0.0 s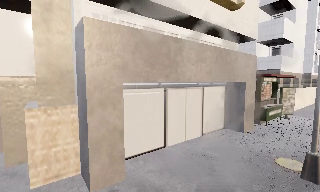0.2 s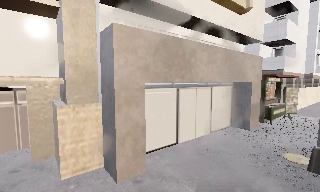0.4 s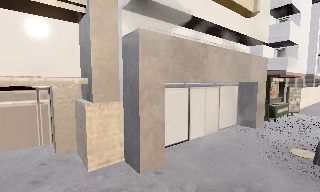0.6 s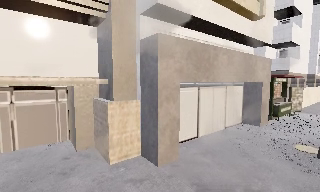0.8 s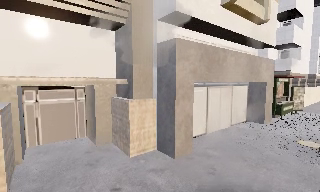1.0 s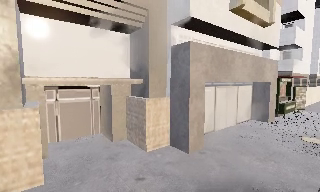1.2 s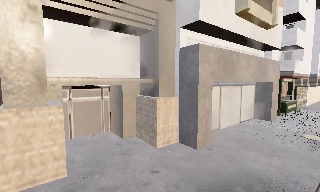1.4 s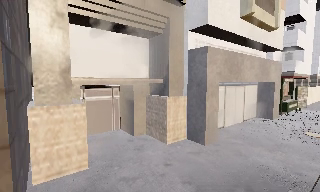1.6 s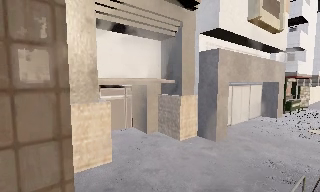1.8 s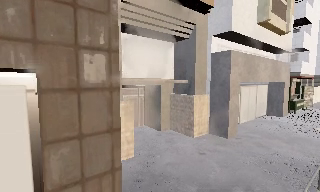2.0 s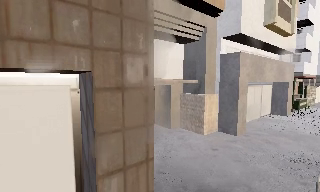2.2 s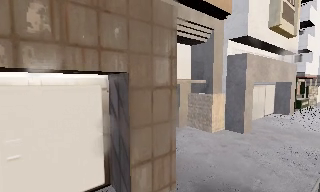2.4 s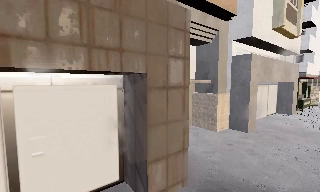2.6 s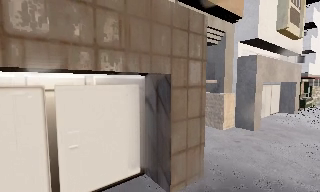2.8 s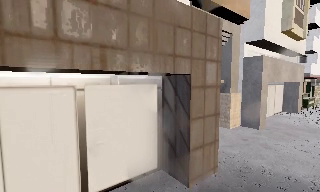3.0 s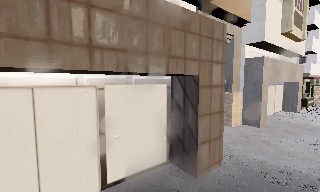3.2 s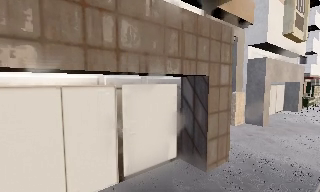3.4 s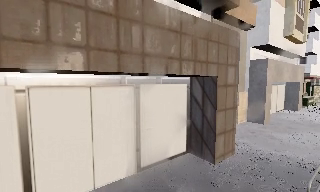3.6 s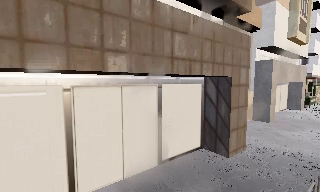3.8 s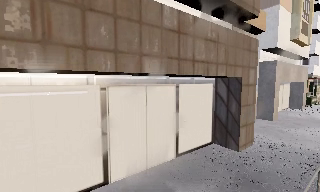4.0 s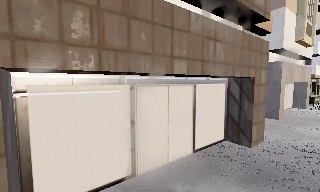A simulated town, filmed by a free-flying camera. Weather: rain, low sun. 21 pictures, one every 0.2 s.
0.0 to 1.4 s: The camera travels to its left and backward, about 4 m, so close, fixed things drift to the right.
1.4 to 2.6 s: The camera travels to its left and backward, about 3.5 m, so close, fixed things drift to the right. It loses speed.
2.6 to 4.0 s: The camera travels to its left and backward, about 4 m, so close, fixed things drift to the right.
The film runs forward here.
